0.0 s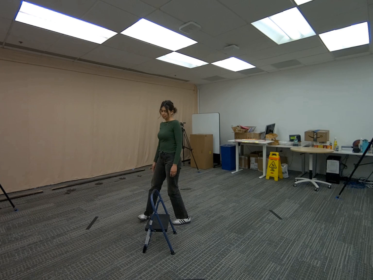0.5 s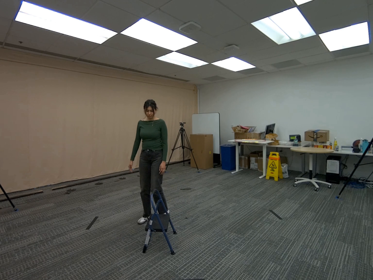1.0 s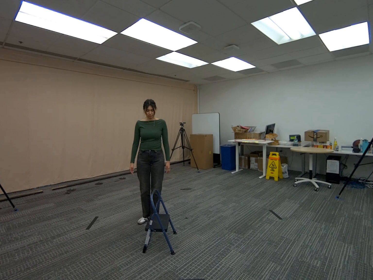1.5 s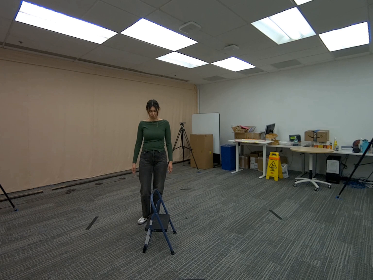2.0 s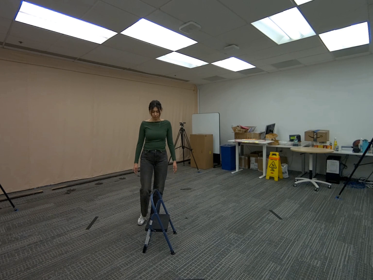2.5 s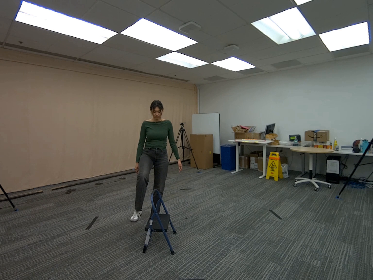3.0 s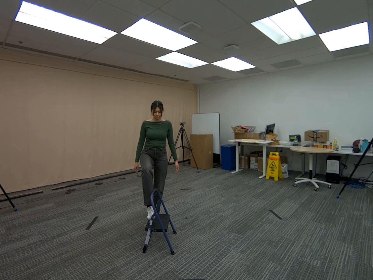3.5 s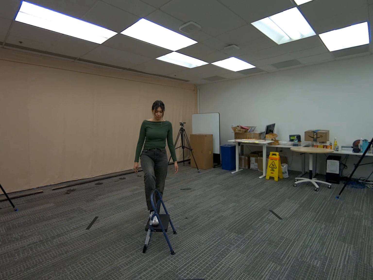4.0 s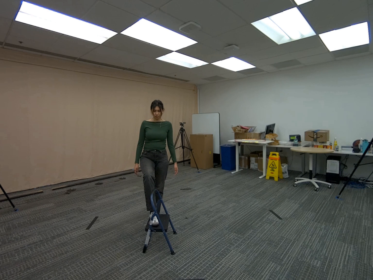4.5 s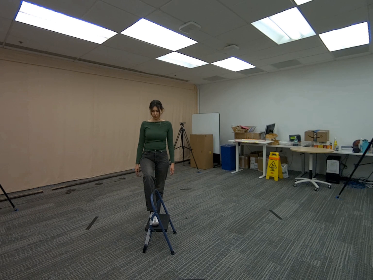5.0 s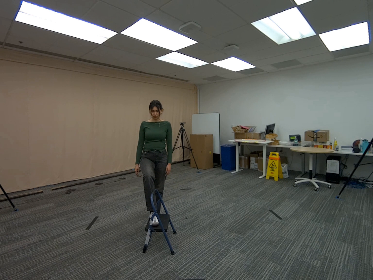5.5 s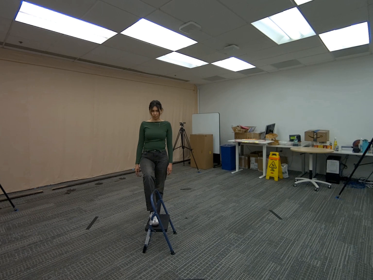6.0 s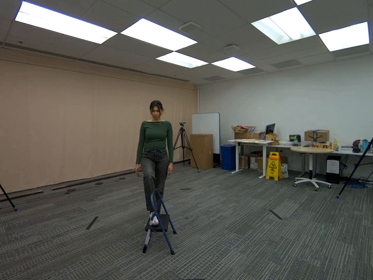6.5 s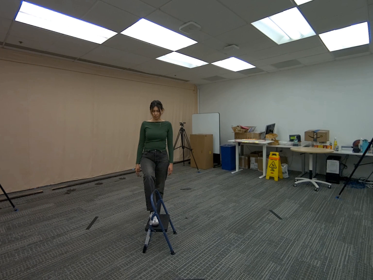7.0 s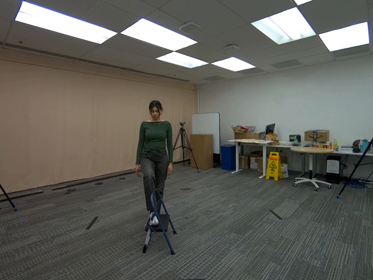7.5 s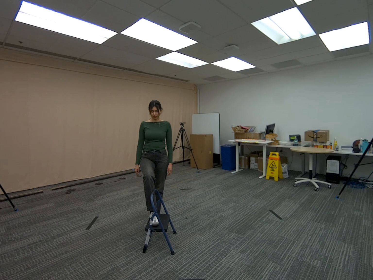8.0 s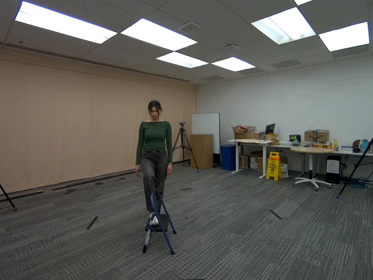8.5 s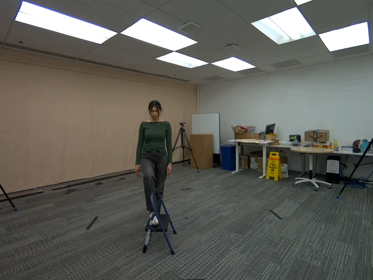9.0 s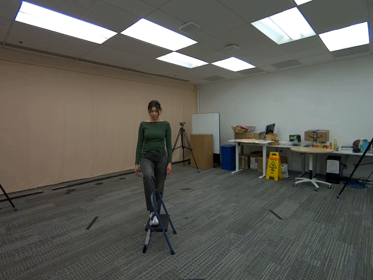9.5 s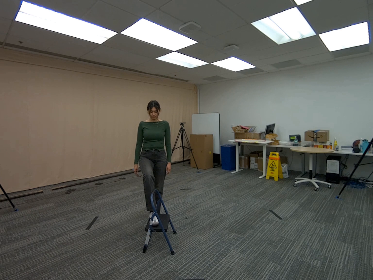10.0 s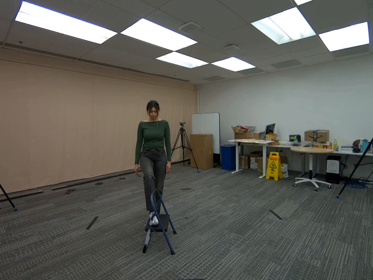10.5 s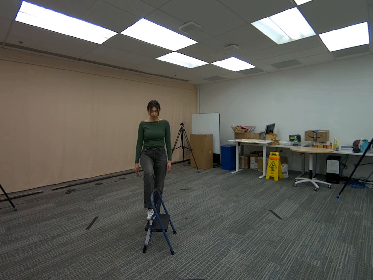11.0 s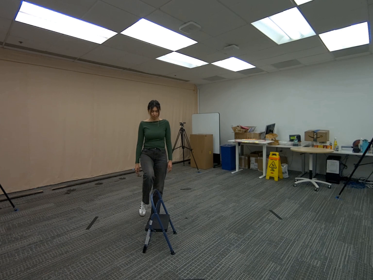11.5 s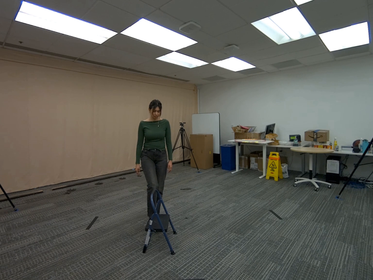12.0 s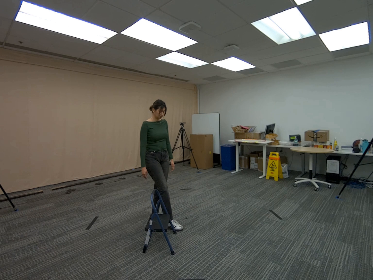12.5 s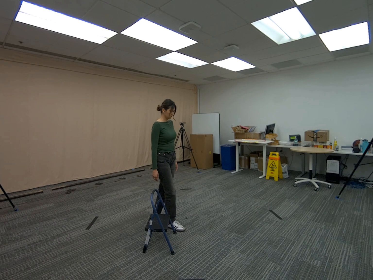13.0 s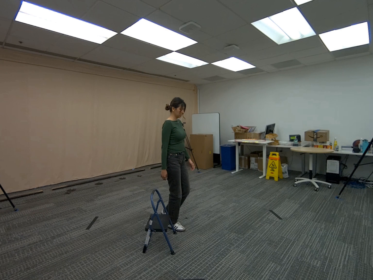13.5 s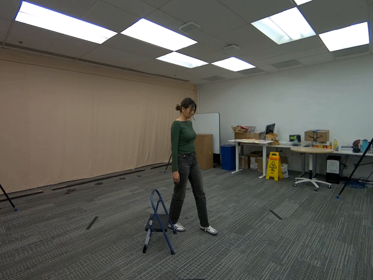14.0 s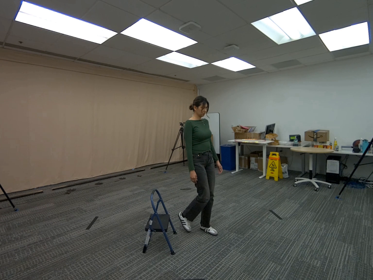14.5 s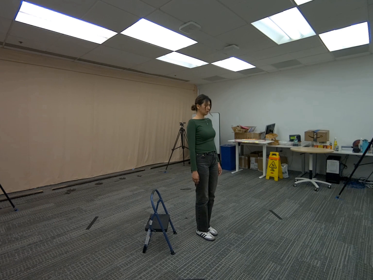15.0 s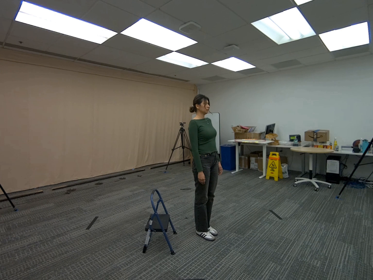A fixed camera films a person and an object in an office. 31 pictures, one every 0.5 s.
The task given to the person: Walk over to the step ladder and place one foot on the step ladder while the other foot remains on the floor.
